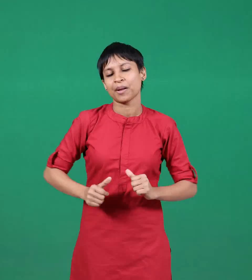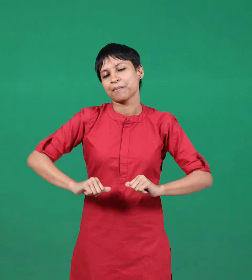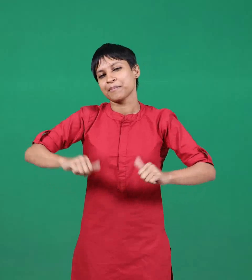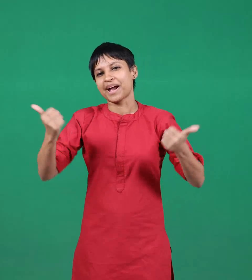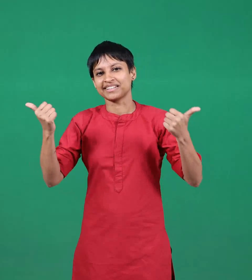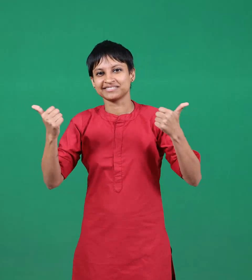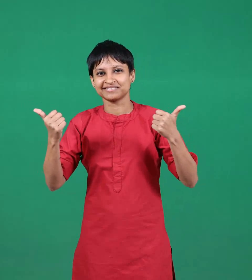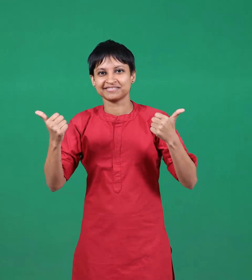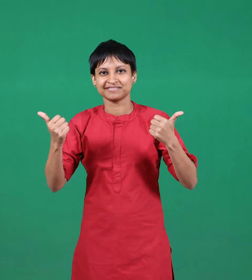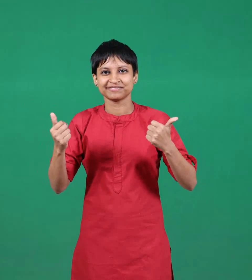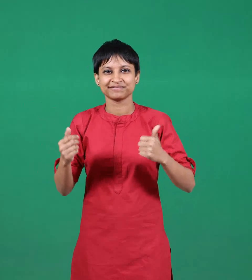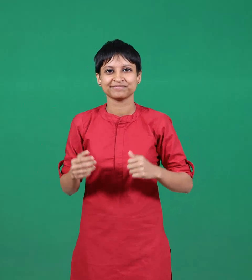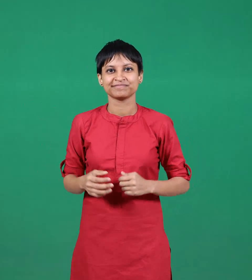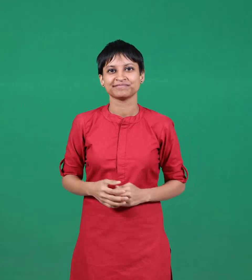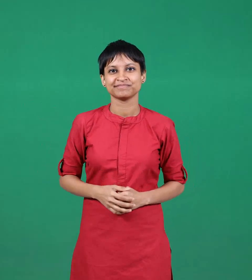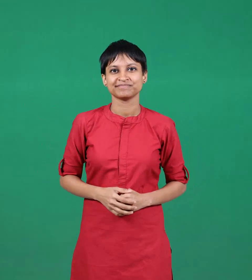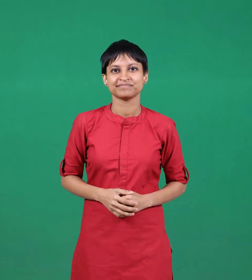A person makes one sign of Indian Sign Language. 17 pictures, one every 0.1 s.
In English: pass
